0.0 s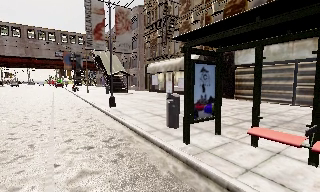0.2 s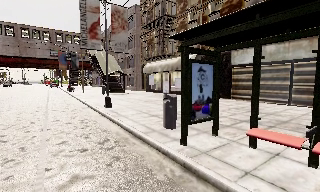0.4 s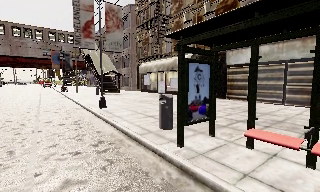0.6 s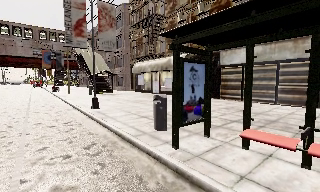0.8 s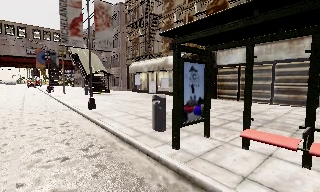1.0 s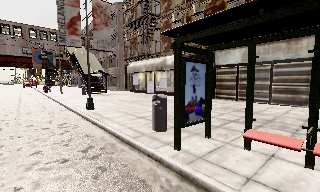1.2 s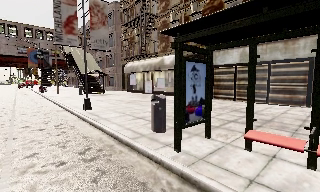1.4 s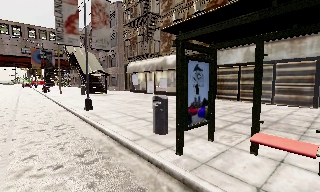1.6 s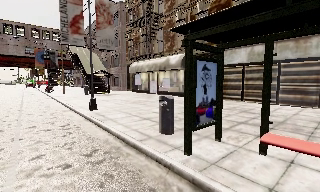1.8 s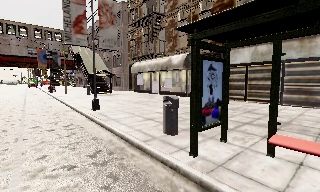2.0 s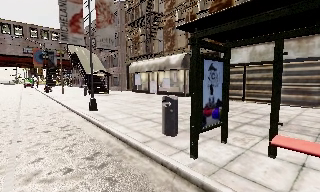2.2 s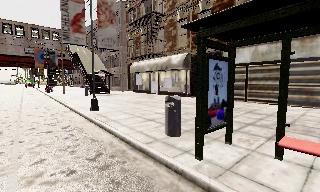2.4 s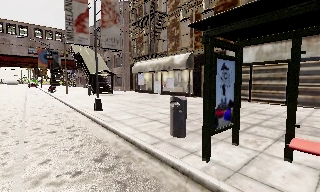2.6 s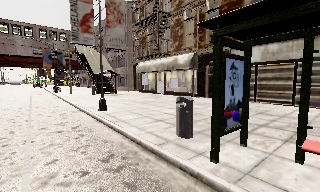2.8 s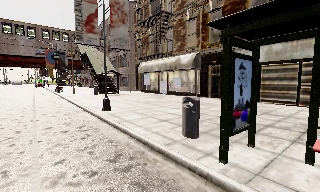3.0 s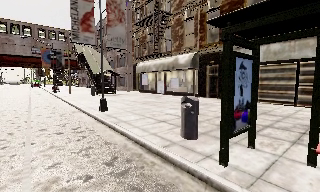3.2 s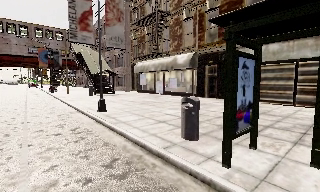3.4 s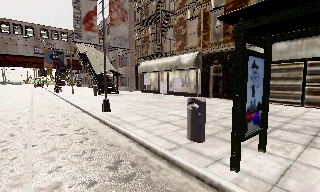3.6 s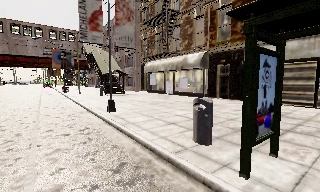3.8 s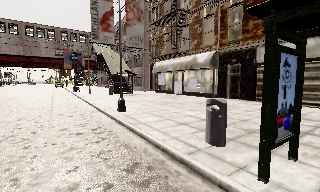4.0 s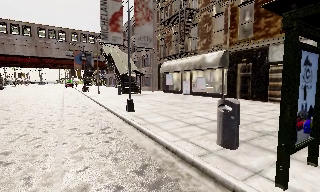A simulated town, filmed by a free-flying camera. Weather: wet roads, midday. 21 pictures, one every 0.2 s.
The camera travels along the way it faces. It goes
forward.
0.0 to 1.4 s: The camera travels forward, about 0.5 m, so what stands in front looms larger.
1.4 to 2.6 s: The camera travels to its left, about 0.5 m, so close, fixed things drift to the right.
2.6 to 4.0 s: The camera travels forward, about 0.5 m, so what stands in front looms larger.
The film runs forward here.
